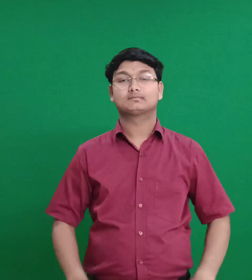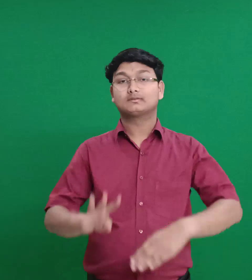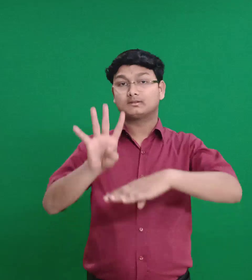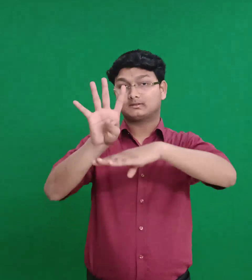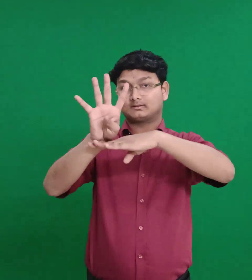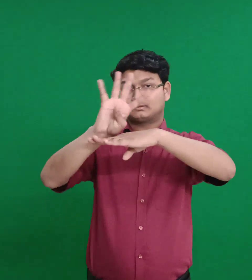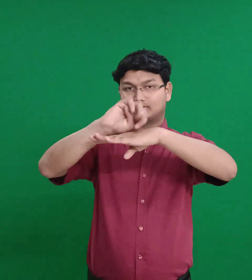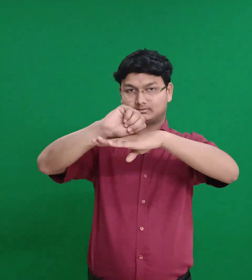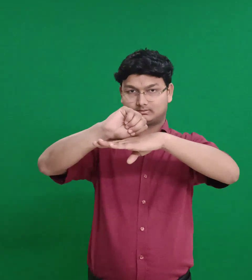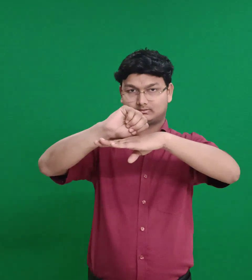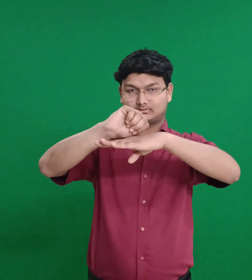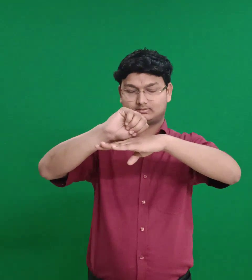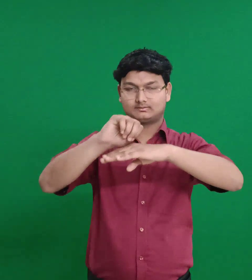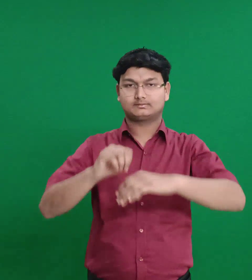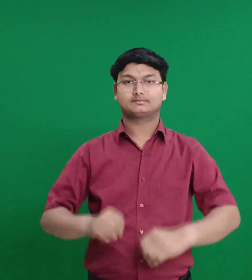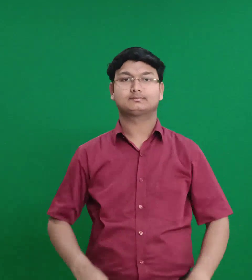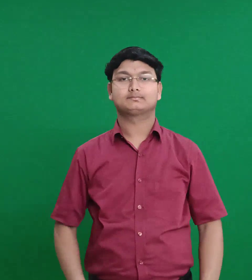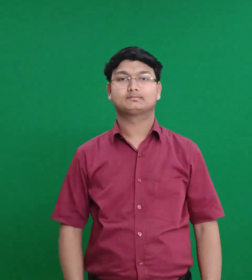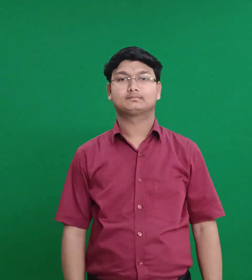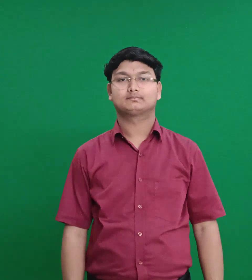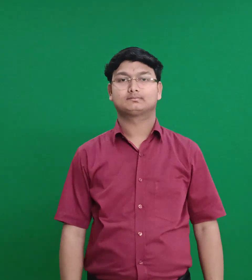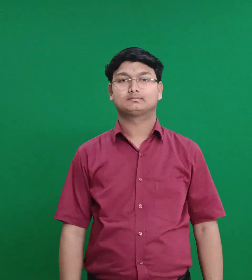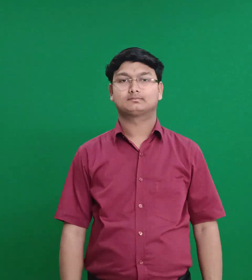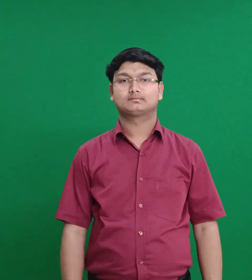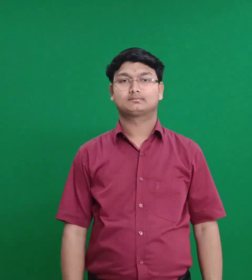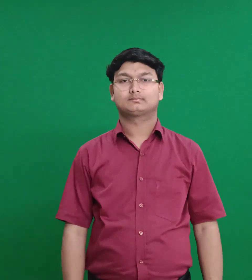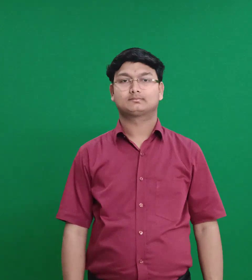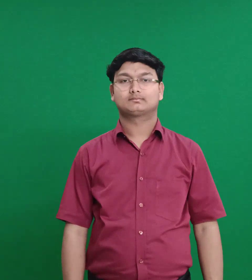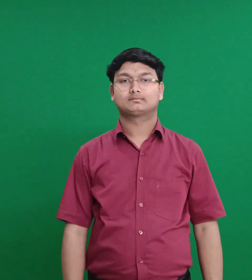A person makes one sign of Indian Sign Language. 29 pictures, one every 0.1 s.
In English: achaia
